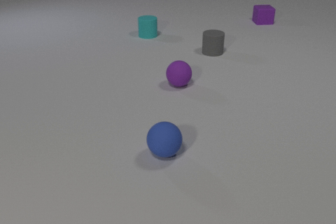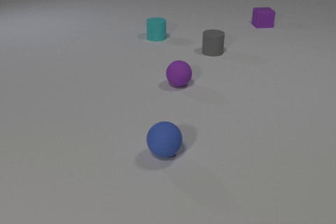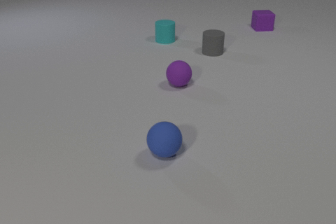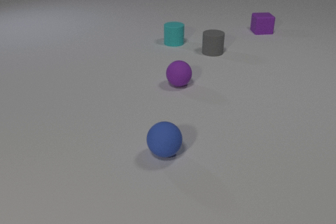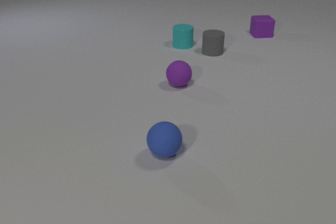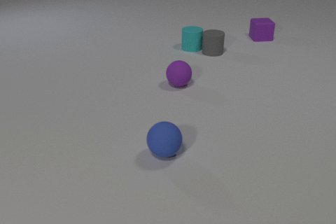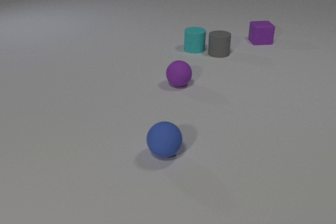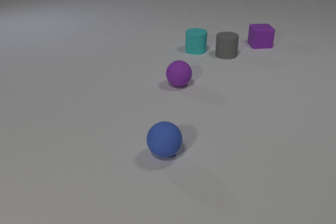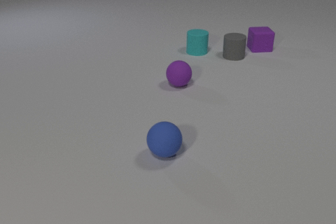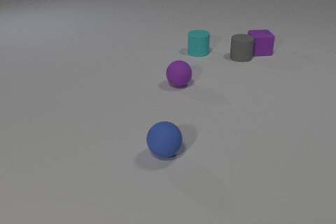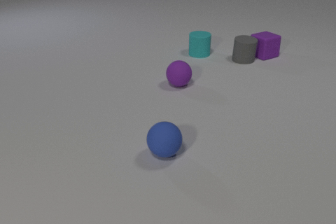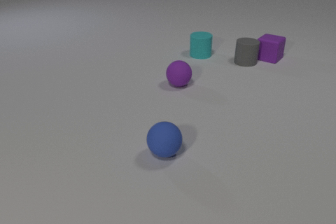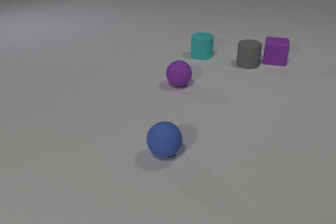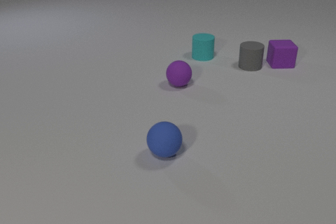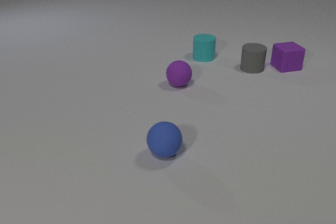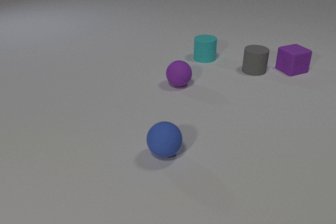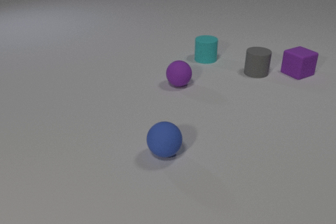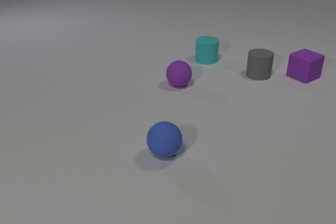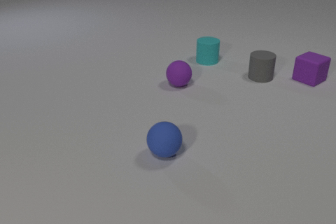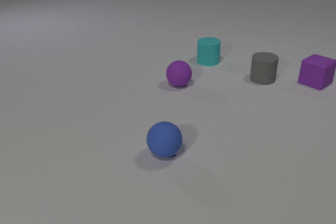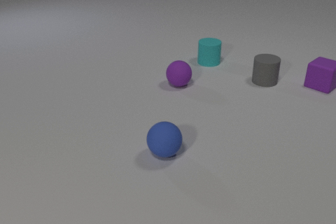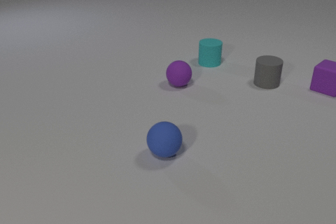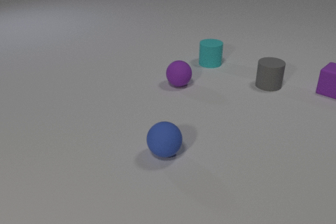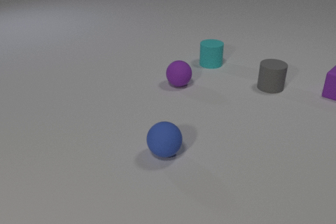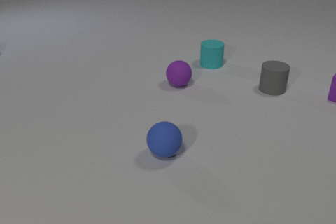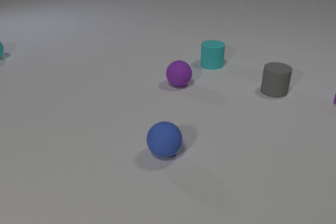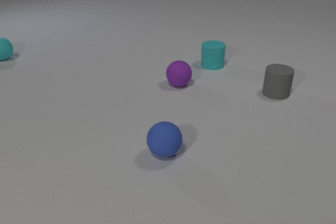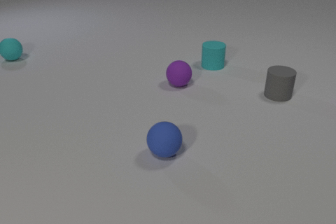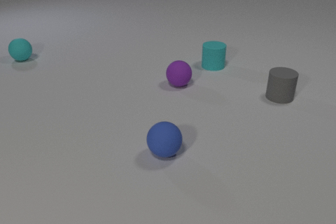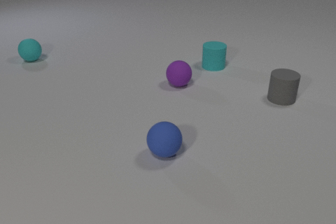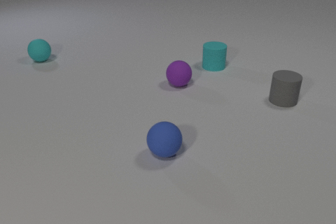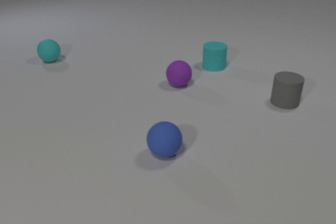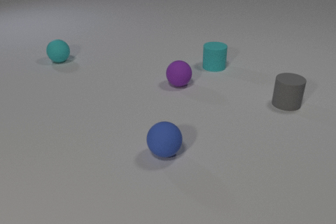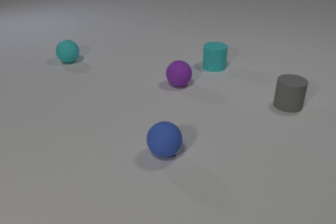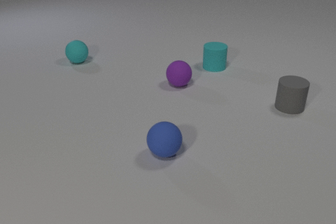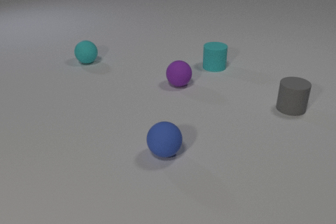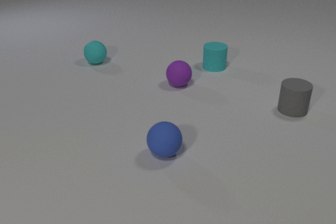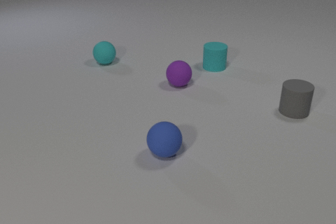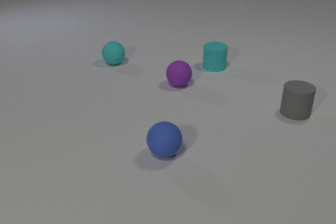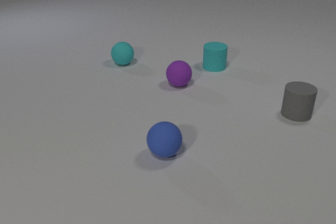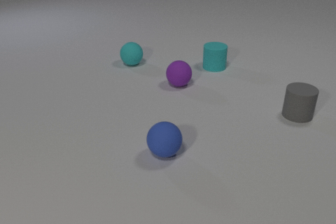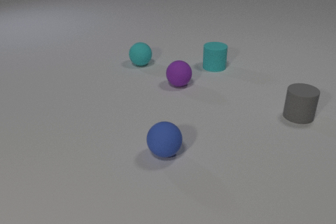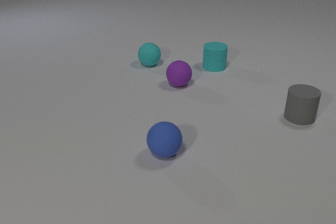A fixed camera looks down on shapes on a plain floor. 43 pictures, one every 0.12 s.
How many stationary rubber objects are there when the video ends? 3.
What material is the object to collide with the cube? rubber.
How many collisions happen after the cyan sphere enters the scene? 0.
0.00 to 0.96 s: The cyan rubber cylinder slides to the right and toward the camera. The gray rubber cylinder slides to the right. The purple rubber cube slides toward the camera. The cyan rubber cylinder and the gray rubber cylinder collide.
0.96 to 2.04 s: The cyan rubber cylinder slides toward the camera and to the right. The gray rubber cylinder slides toward the camera and to the right. The purple rubber cube slides toward the camera and to the right, spins so that its near face slides to the right, counterclockwise seen from above. The gray rubber cylinder and the purple rubber cube collide.
2.04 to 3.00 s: The cyan rubber cylinder slides toward the camera and to the right. The gray rubber cylinder slides toward the camera and to the right. The purple rubber cube slides to the right and toward the camera. The cyan rubber sphere comes in at the left edge.
3.00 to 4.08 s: The cyan rubber cylinder slides toward the camera. The gray rubber cylinder slides toward the camera and to the right. The purple rubber cube leaves at the right edge. The cyan rubber sphere rolls to the right and toward the camera.
4.08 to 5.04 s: The gray rubber cylinder slides toward the camera and to the right. The cyan rubber sphere rolls to the right.
